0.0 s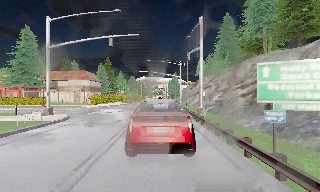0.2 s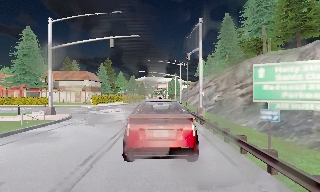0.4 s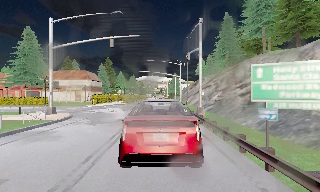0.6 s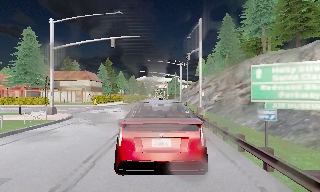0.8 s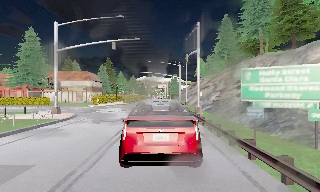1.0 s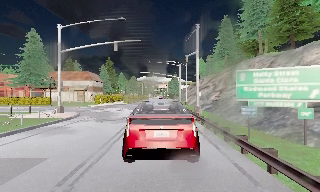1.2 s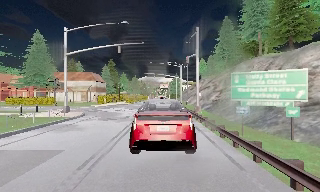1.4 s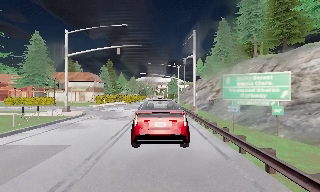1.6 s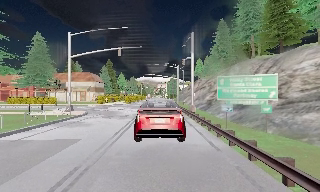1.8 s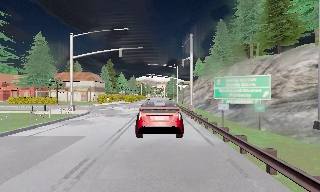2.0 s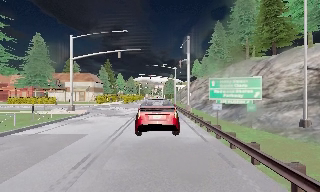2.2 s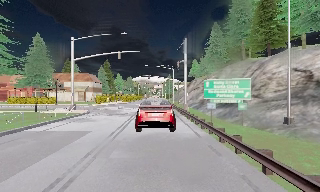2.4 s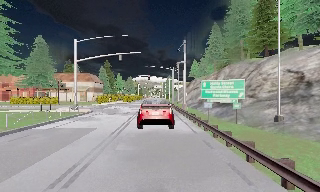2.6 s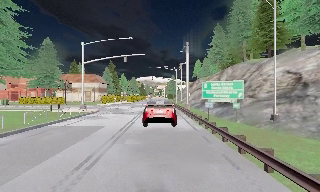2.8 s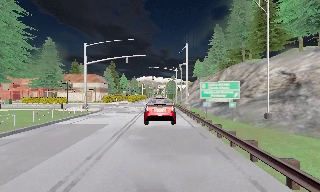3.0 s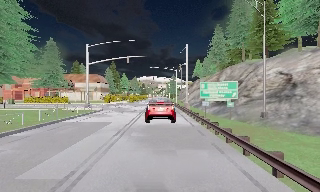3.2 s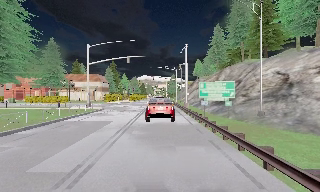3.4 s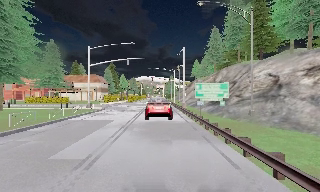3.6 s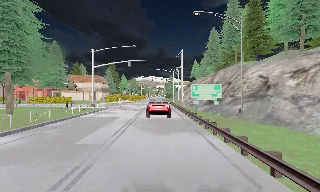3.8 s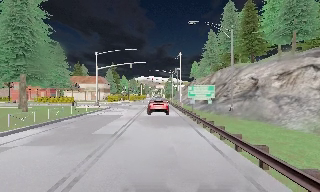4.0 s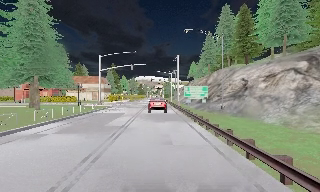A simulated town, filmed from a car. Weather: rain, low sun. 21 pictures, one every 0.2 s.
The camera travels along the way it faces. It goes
backward.
0.0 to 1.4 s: The camera travels backward, about 2.5 m, so what stands in front gets smaller. It gains speed.
1.4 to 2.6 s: The camera travels backward, about 3.5 m, so what stands in front gets smaller.
2.6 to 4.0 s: The camera travels backward, about 6 m, so what stands in front gets smaller. It gains speed.
The film runs backward here.
